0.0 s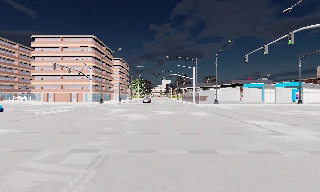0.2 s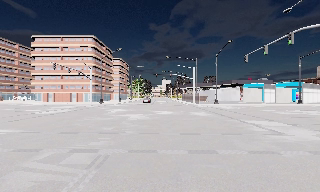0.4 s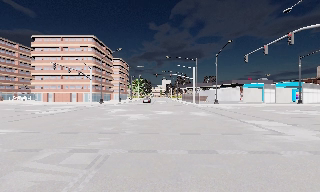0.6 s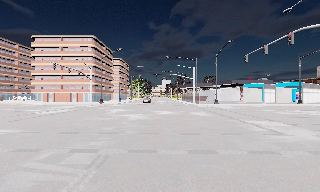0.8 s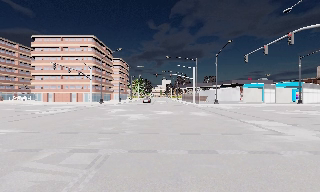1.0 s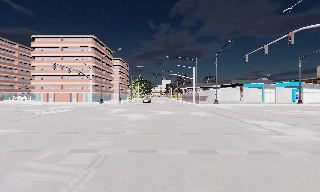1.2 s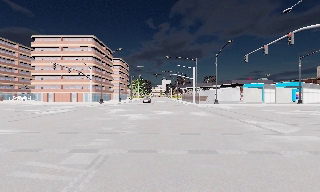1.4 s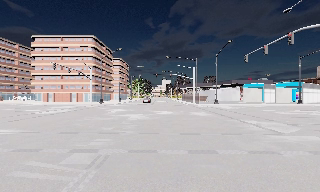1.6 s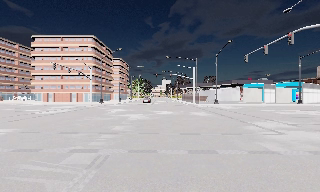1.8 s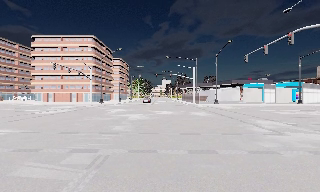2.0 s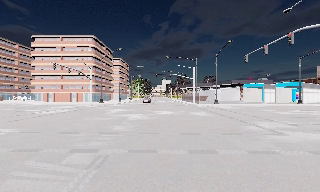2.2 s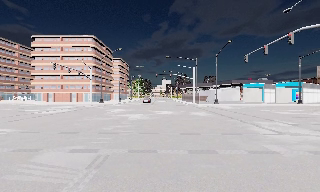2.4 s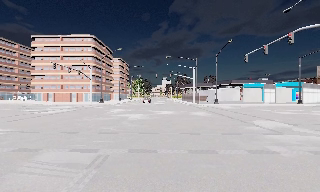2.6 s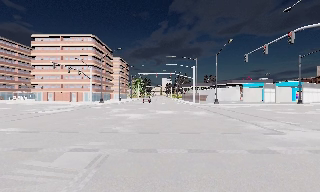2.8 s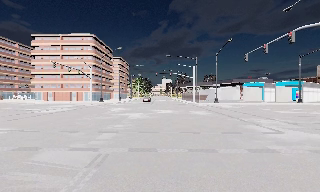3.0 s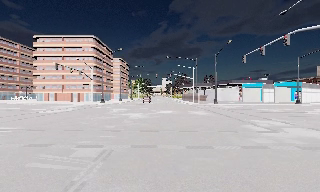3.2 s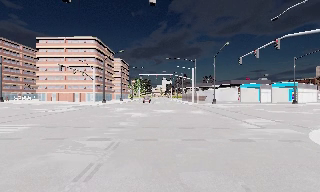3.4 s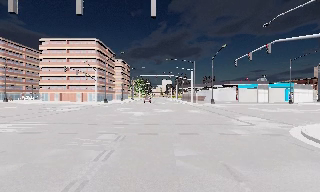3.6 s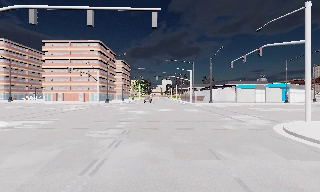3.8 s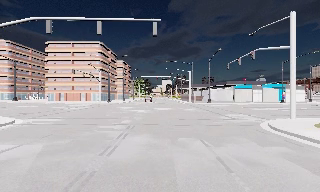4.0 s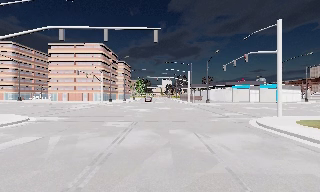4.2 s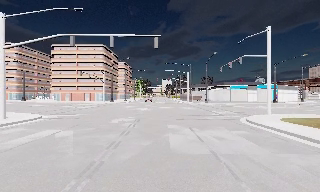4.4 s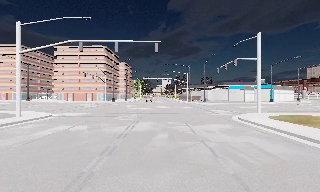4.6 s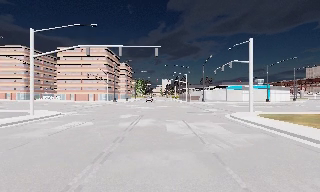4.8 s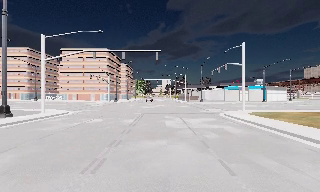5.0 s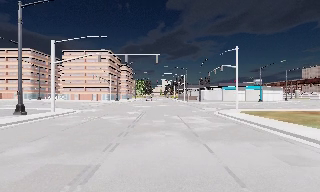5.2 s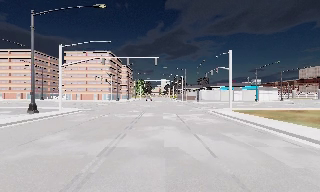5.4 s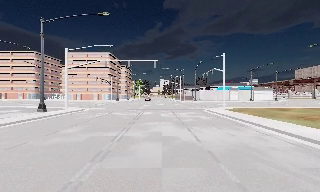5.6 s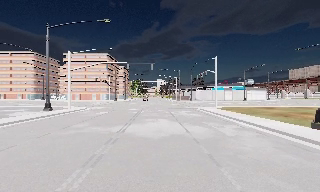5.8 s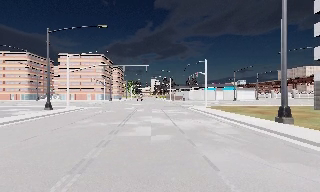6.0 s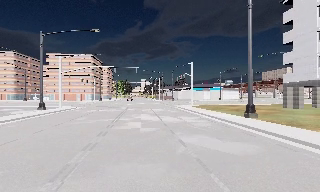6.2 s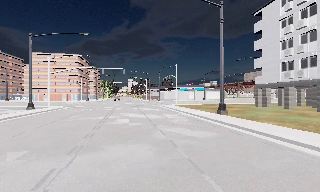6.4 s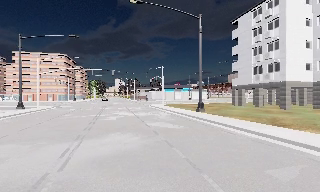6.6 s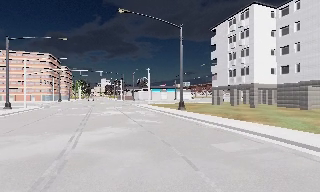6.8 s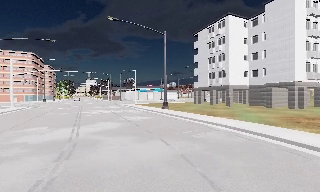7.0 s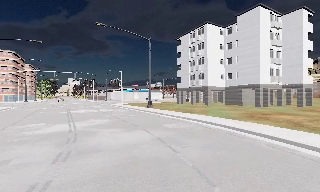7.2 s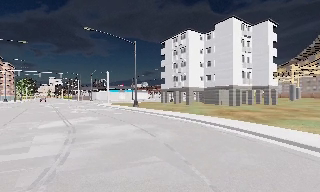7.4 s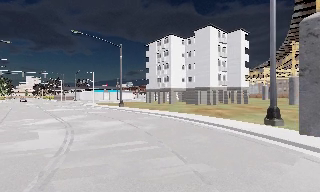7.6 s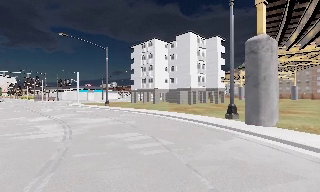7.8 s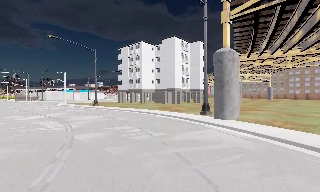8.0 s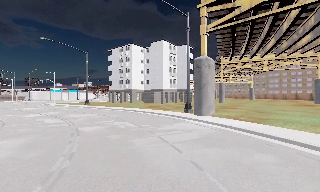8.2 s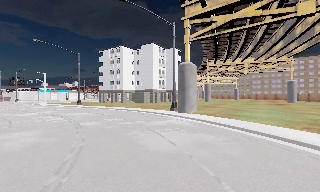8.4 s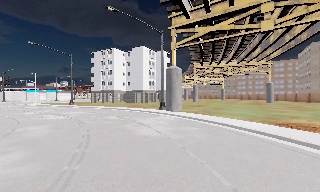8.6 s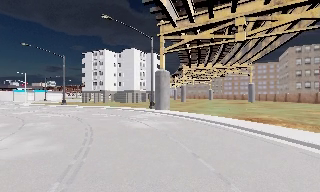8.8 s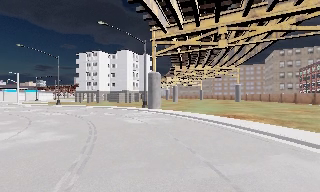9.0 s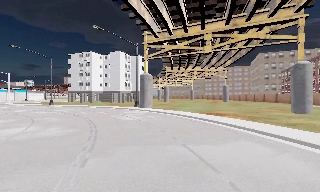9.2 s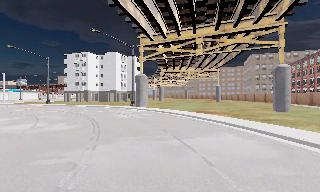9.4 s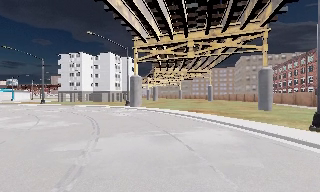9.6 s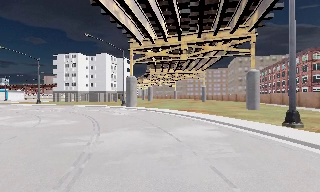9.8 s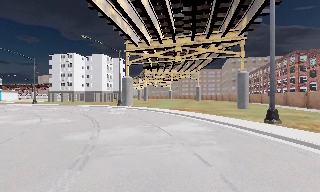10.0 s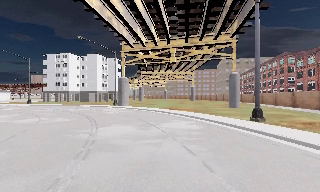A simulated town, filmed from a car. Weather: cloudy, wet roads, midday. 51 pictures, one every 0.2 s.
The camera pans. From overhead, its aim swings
clockwise.
The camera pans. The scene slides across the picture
to the left.
0.0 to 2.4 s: The camera keeps its place and its aim.
2.4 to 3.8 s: The camera travels backward, about 5 m, so what stands in front gets smaller. It gains speed.
3.8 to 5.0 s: The camera travels backward, about 8 m, so what stands in front gets smaller.
5.0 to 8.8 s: The camera swings to its right by about 65 degrees, and the scene slides to the left. It travels backward, about 35 m.
8.8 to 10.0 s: The camera swings to its right by about 10 degrees, and the scene slides to the left. It travels backward, about 7 m, so what stands in front gets smaller. It loses speed.
The film runs backward here.
